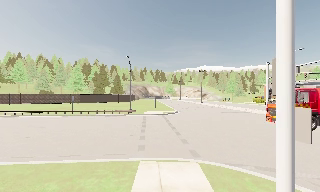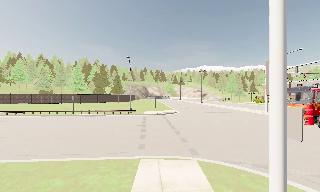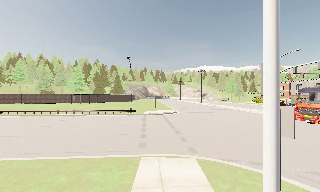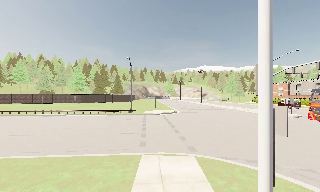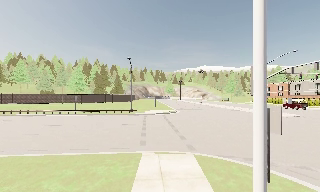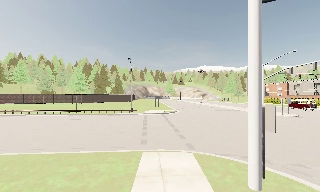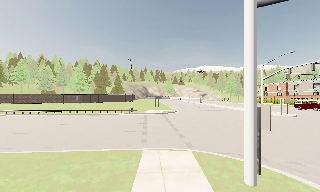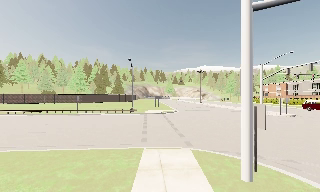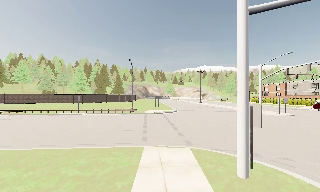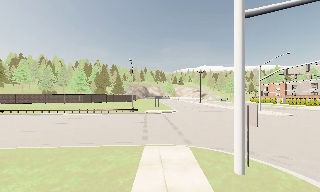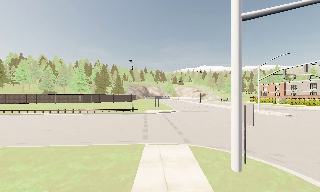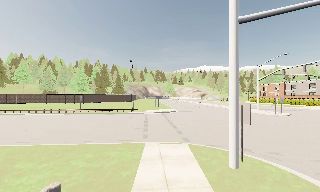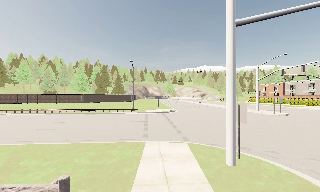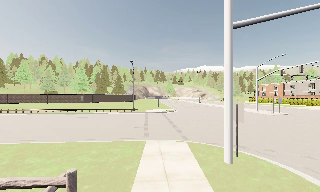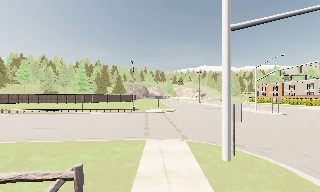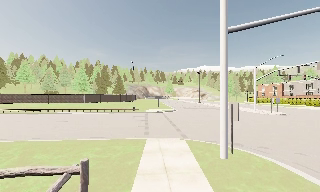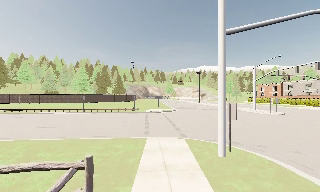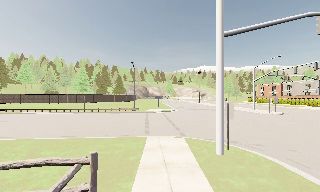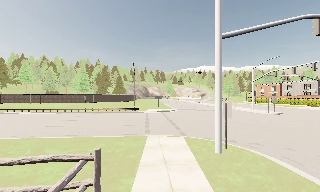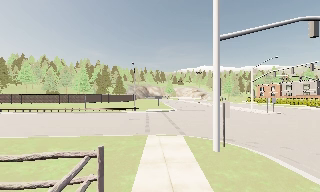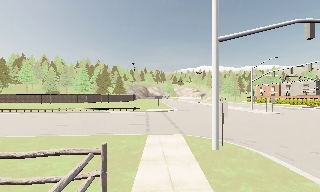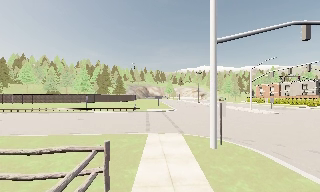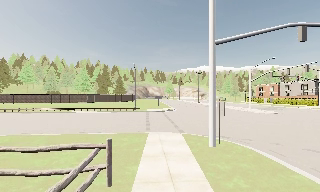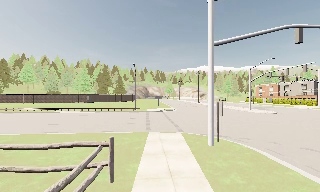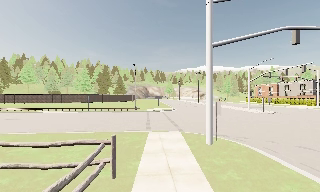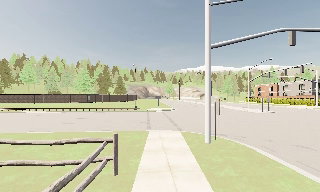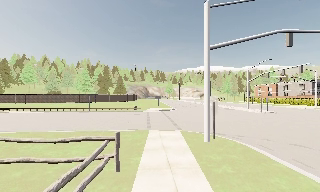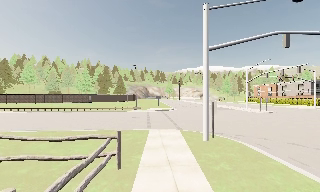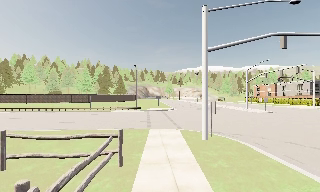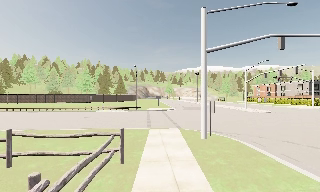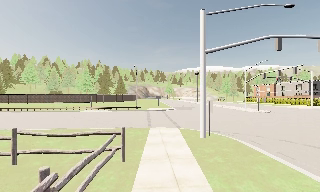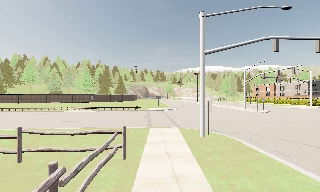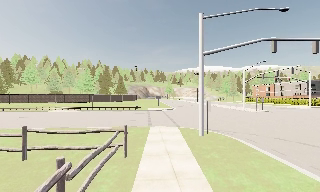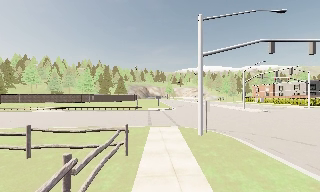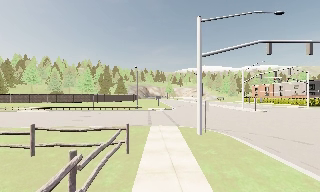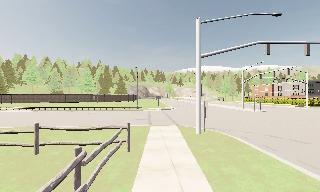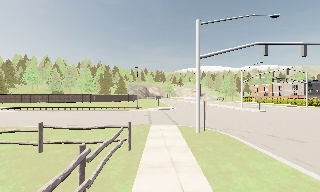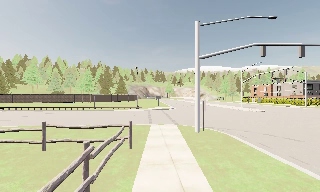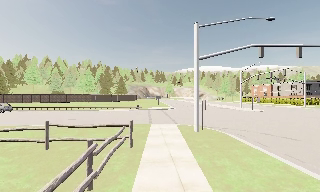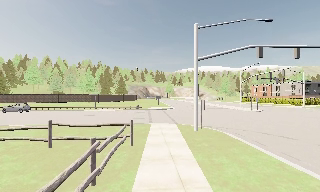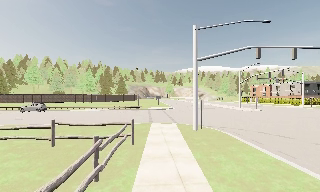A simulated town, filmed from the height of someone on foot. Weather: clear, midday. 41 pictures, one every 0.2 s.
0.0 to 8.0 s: The camera travels backward, about 9 m, so what stands in front gets smaller.
The film runs backward here.
